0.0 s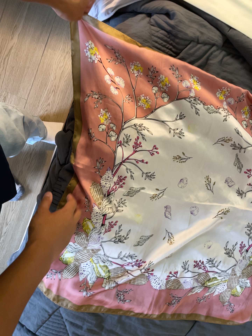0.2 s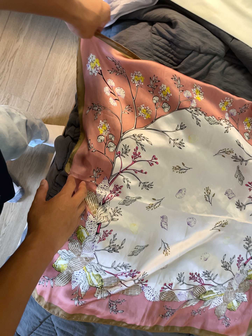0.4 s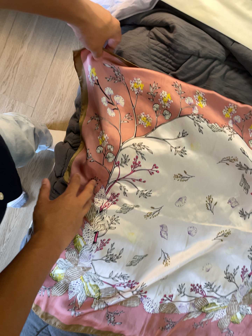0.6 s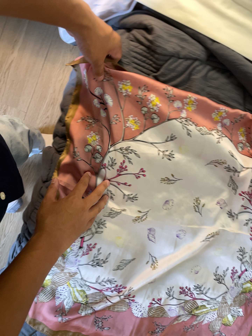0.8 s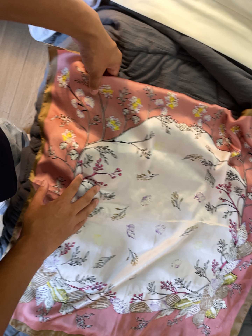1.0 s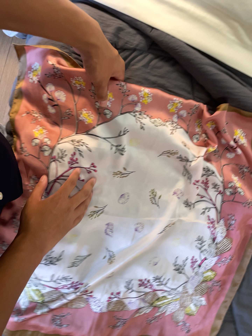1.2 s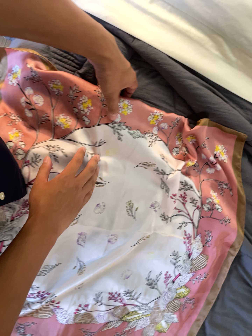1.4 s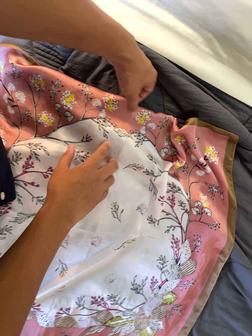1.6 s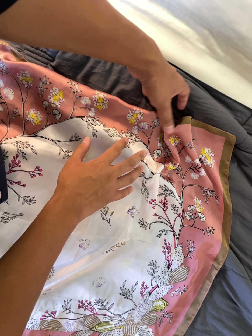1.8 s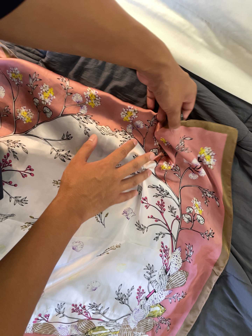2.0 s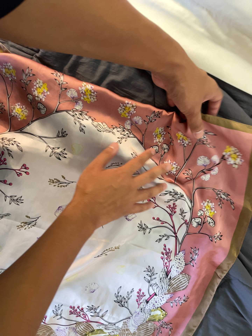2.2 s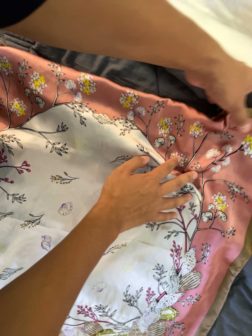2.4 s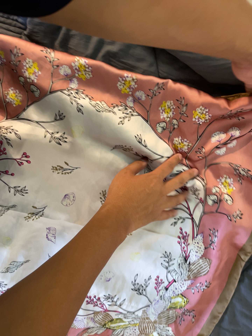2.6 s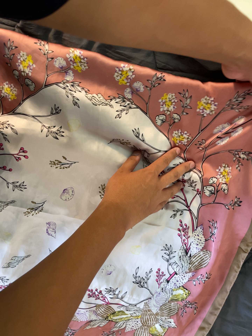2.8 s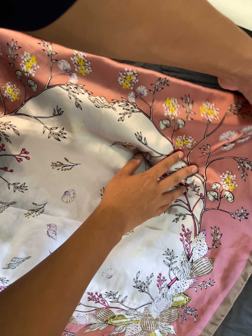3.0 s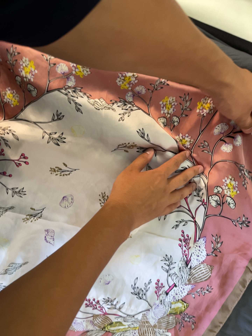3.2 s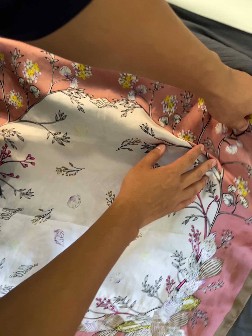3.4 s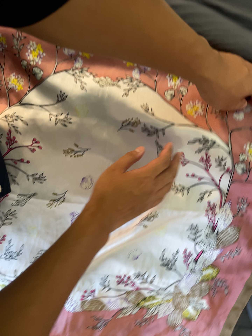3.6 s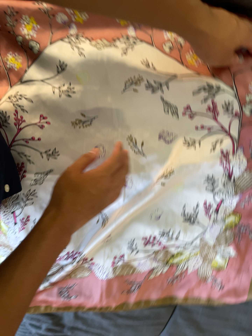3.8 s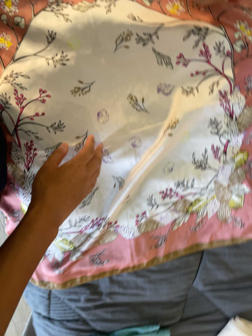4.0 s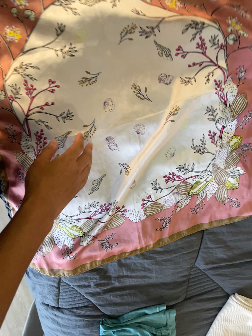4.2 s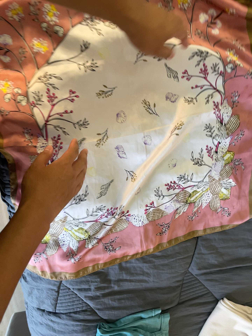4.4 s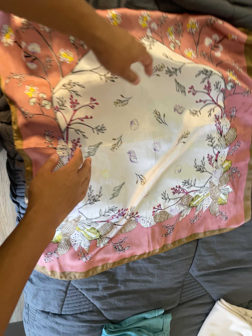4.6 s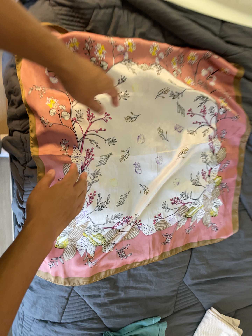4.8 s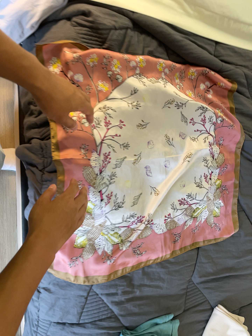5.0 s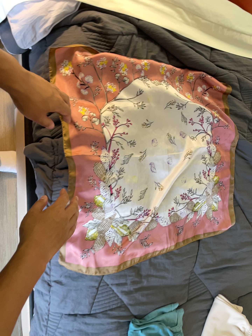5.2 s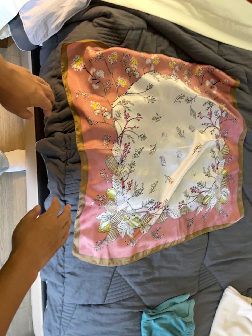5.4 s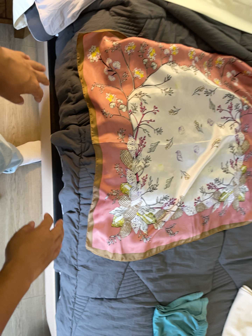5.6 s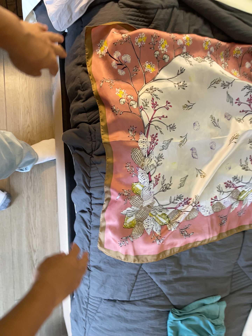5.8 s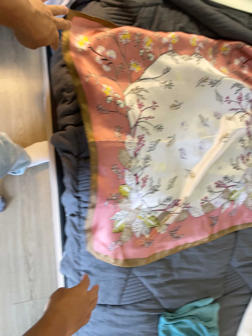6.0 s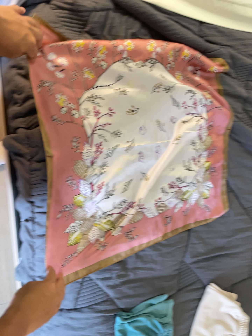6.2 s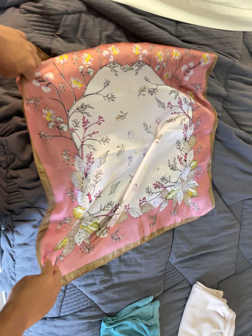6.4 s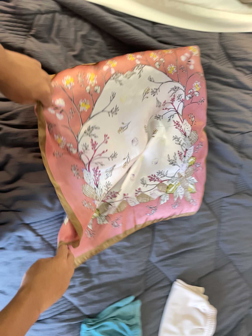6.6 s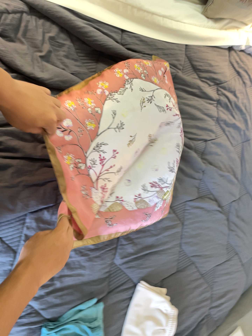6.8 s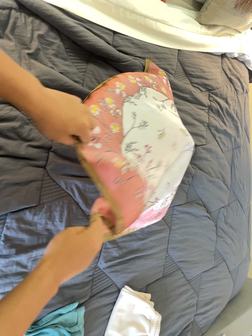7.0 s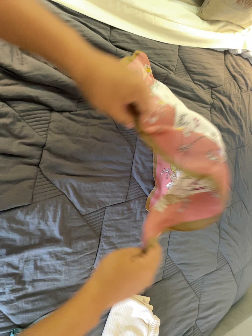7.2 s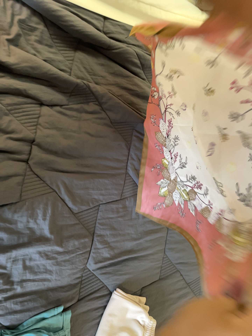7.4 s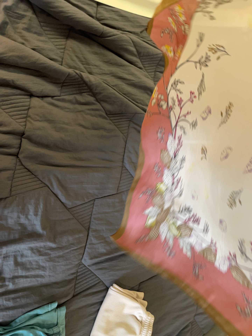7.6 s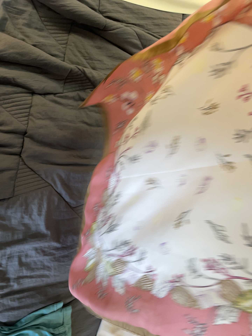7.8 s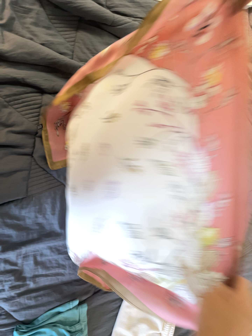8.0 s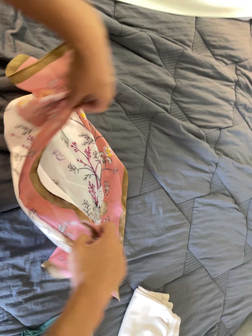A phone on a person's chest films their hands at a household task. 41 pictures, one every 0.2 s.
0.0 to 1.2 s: The camera travels to its right, about 22 cm, so close, fixed things drift to the left.
1.2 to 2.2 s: The camera pans to its left by about 10 degrees. It travels to its right and forward, about 18 cm.
2.2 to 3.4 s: The camera travels toward the bottom of its view, about 6 cm, so close, fixed things drift upward. It rolls about its line of sight by about 10 degrees, and the scene rotates counterclockwise.
3.4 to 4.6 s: The camera pans to its right by about 20 degrees. It travels to its left, toward the bottom of its view and backward, about 40 cm. Its aim tips toward the top of its view by about 10 degrees. It rolls about its line of sight by about 15 degrees, and the scene rotates counterclockwise.
4.6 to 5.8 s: The camera travels to its left, toward the bottom of its view and backward, about 14 cm, so close, fixed things drift to the right.
5.8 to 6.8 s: The camera swings to its right by about 20 degrees, and the scene slides to the left. It travels to its right, about 14 cm, so close, fixed things drift to the left.
6.8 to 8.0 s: The camera travels forward and to its right, about 12 cm, so what stands in front looms larger.
The film runs backward here.
